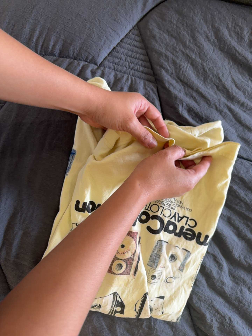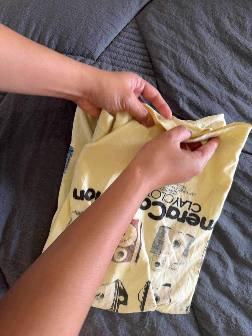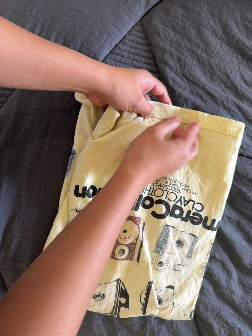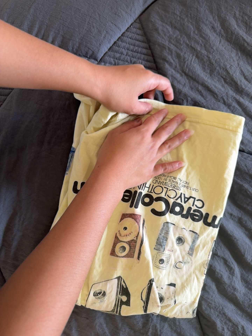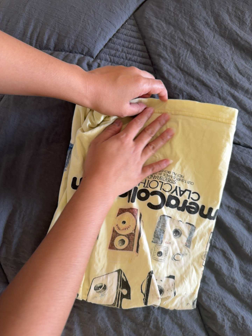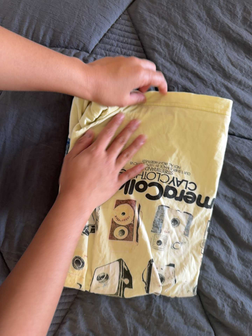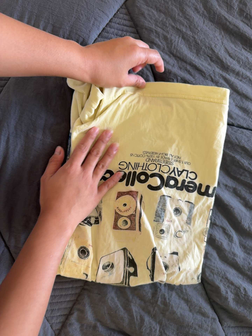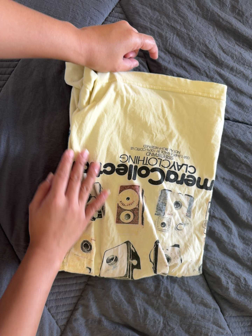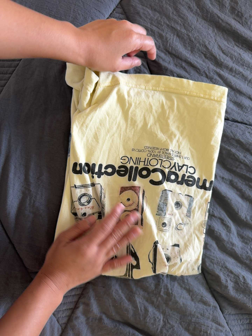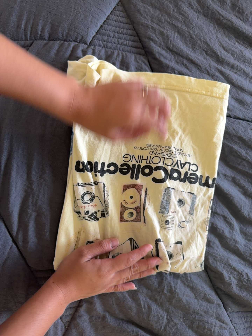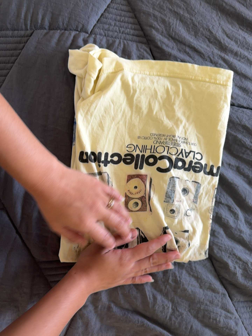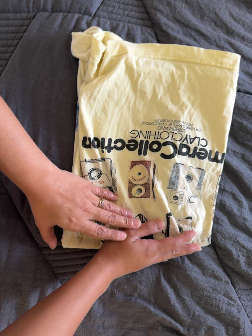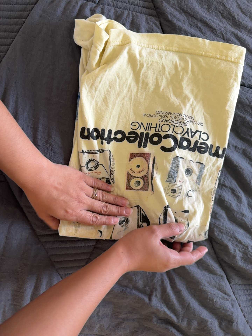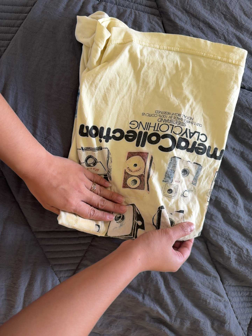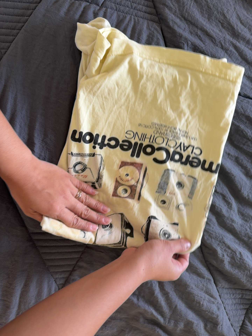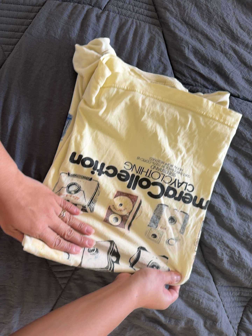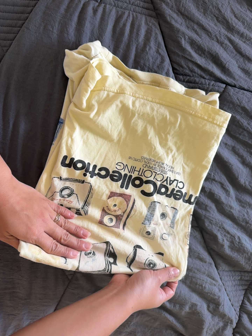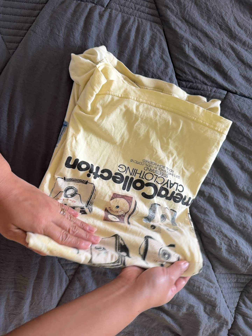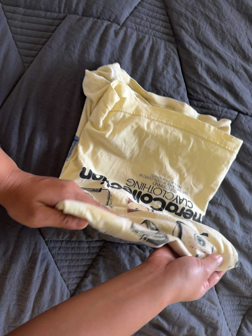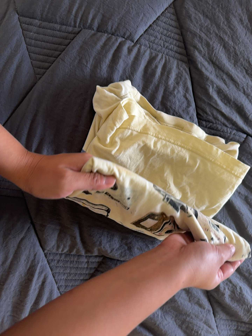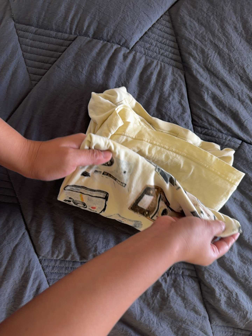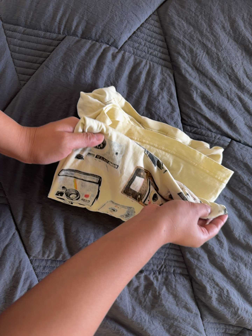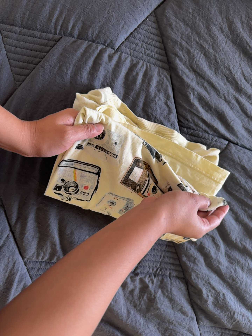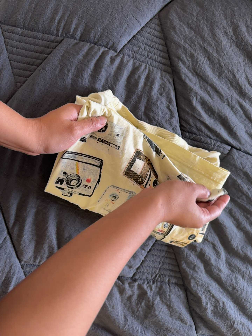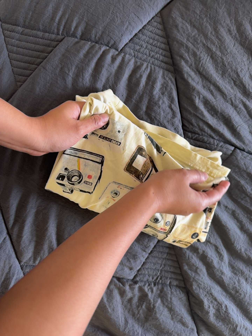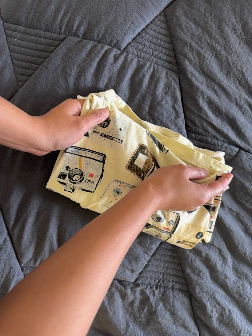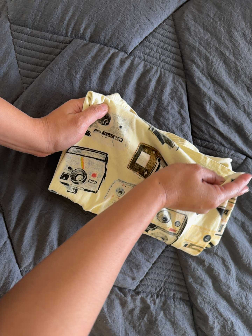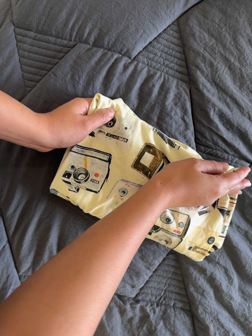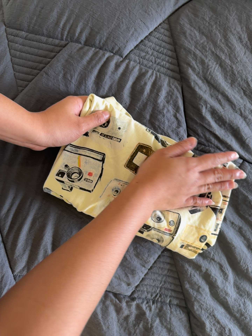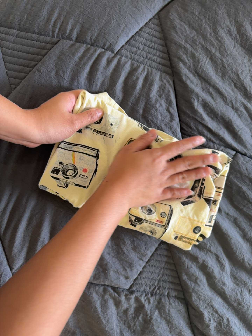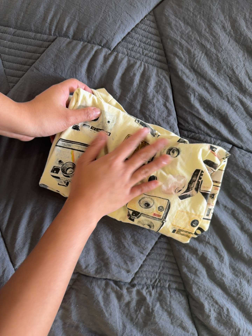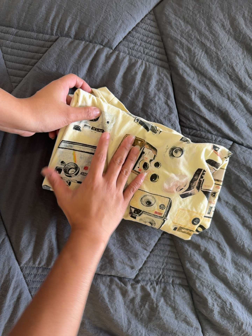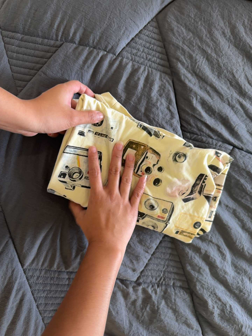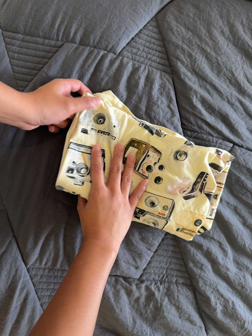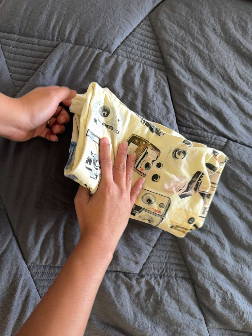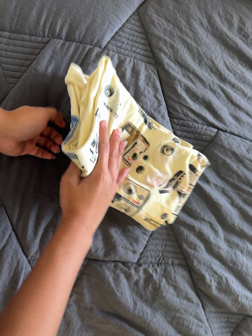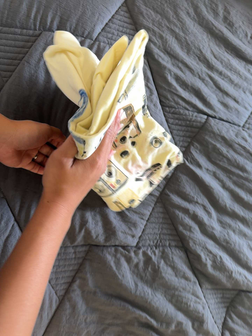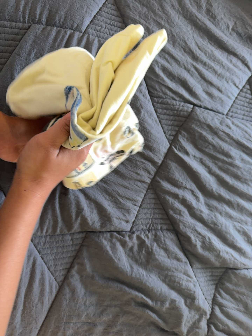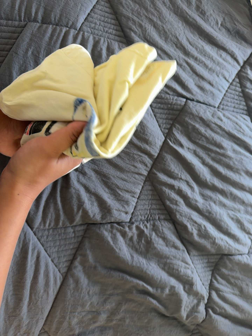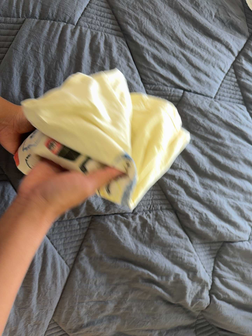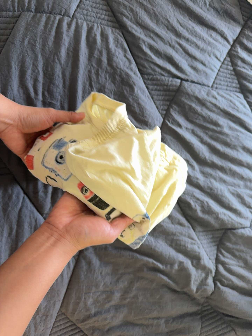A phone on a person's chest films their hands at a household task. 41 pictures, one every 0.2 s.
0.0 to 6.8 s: The camera shifts only a little, or ends up much as it began.
6.8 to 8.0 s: The camera pans to its right by about 10 degrees. It travels backward, toward the bottom of its view and to its left, about 10 cm, so what stands in front gets smaller. It rolls about its line of sight by about 15 degrees, and the scene rotates counterclockwise.
The film runs forward here.
